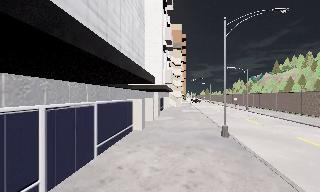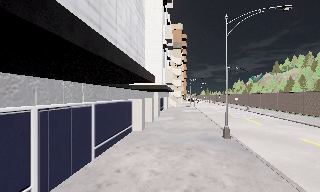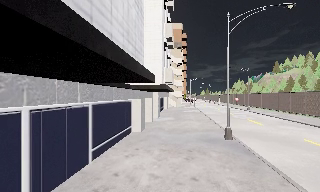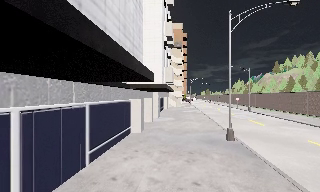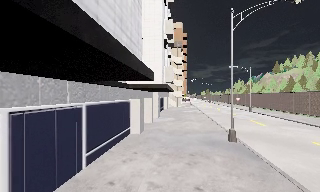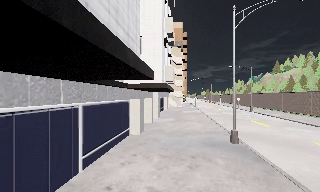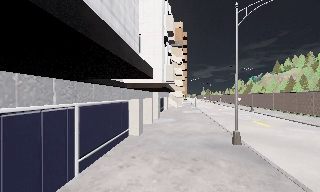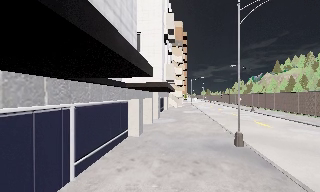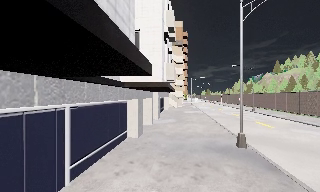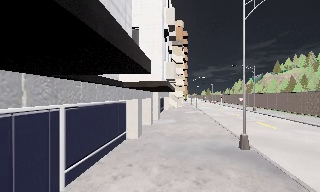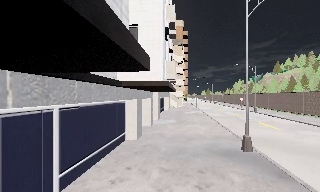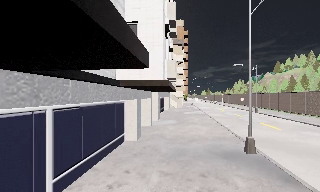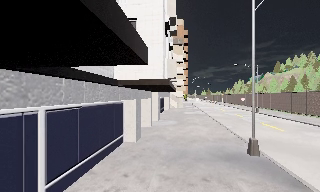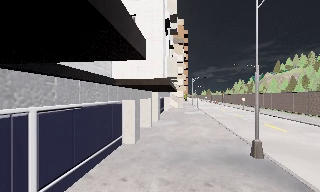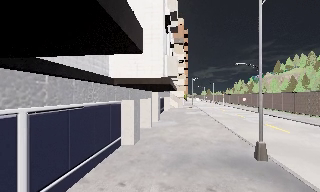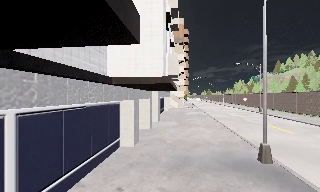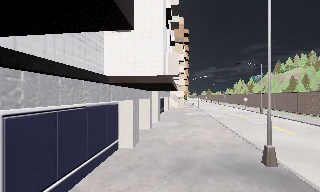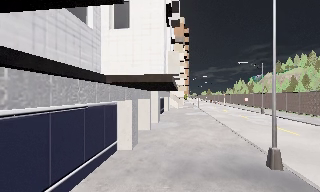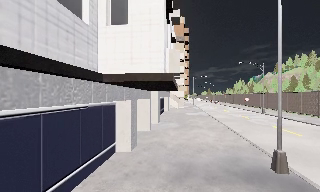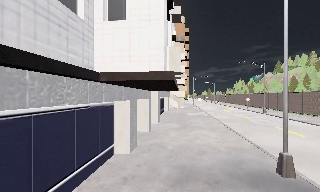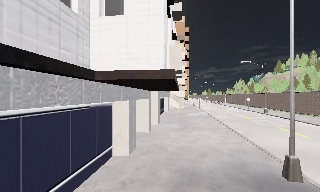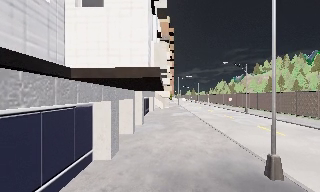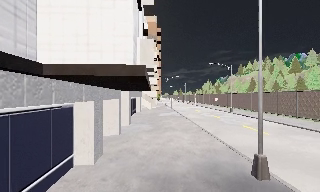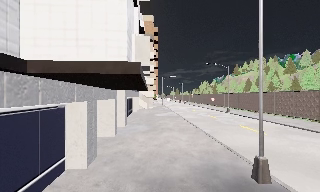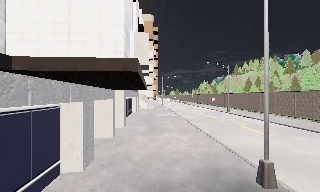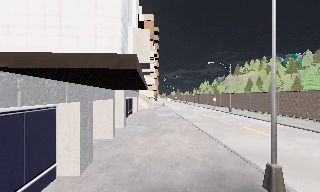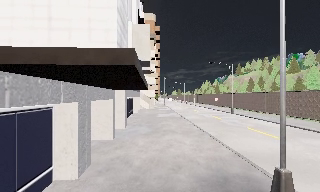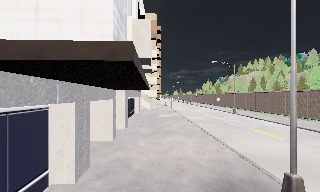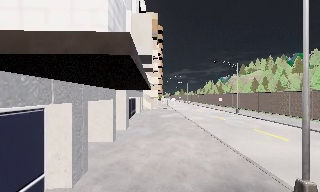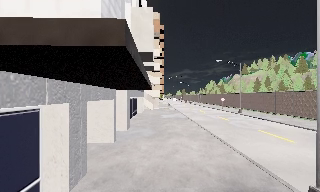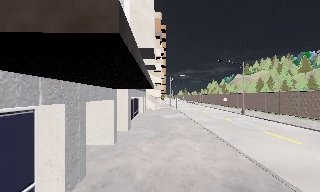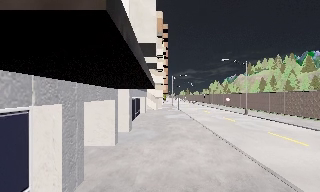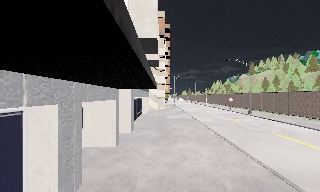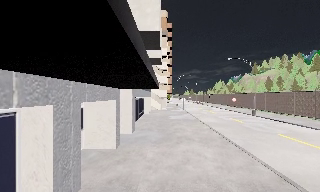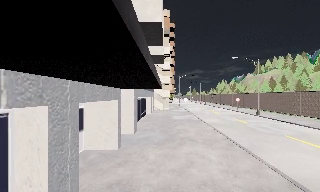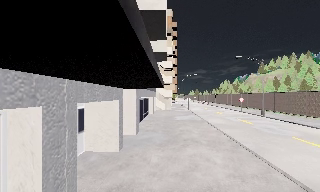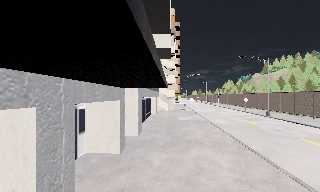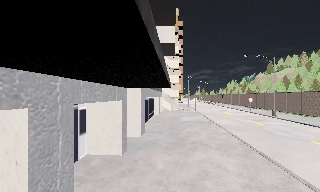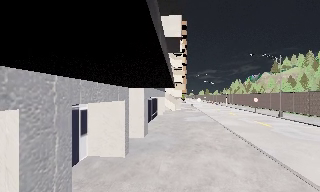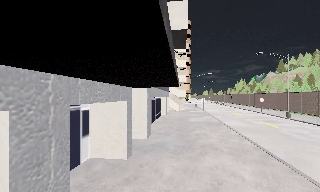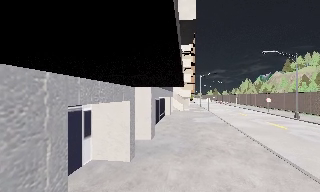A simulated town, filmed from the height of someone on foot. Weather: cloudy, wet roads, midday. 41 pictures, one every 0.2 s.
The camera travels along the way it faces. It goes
forward.
0.0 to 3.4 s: The camera travels forward, about 4.5 m, so what stands in front looms larger.
3.4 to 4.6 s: The camera swings to its right by about 10 degrees, and the scene slides to the left. It travels forward, about 1.5 m, so what stands in front looms larger.
4.6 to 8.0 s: The camera pans to its left, which is counterclockwise from overhead, by about 15 degrees. It travels forward, about 4.5 m, so what stands in front looms larger.
The film runs forward here.
